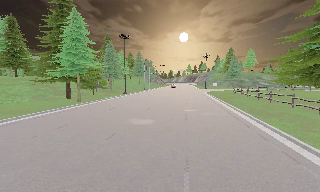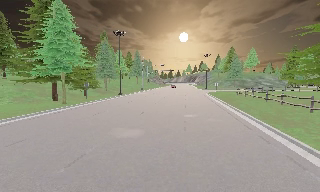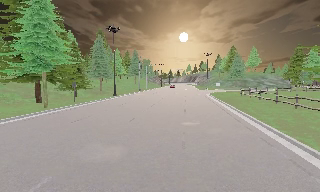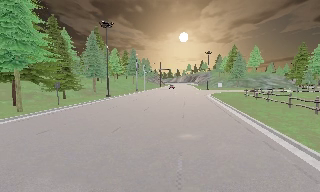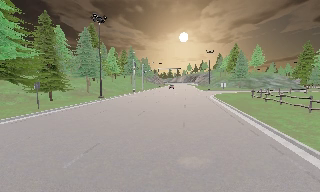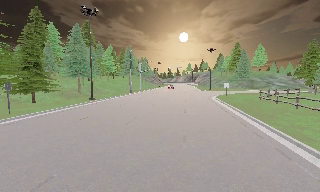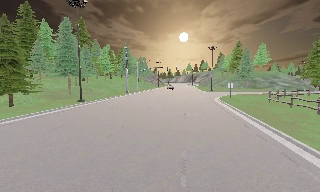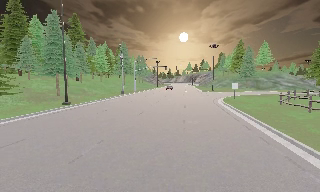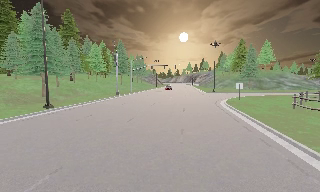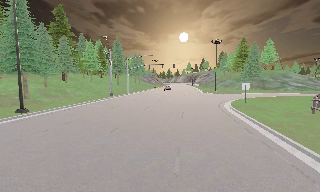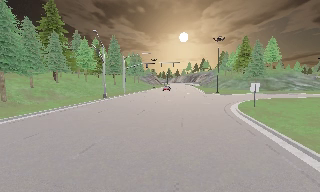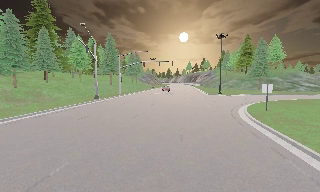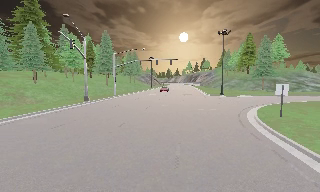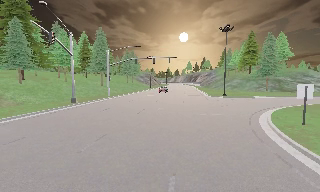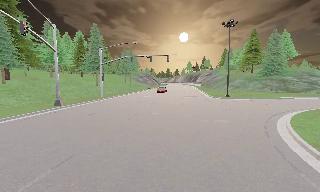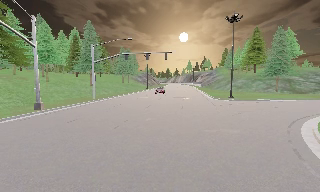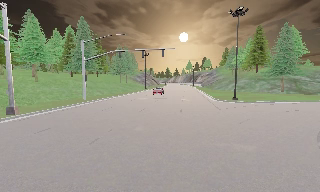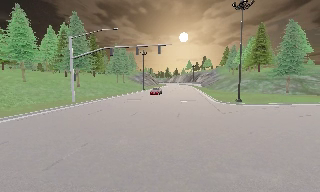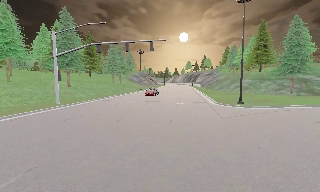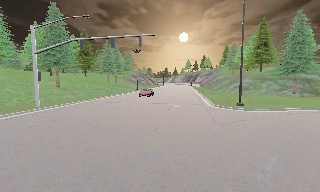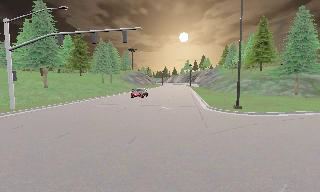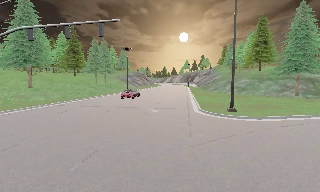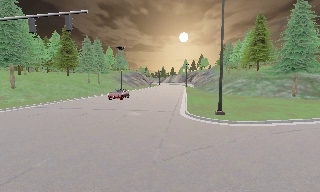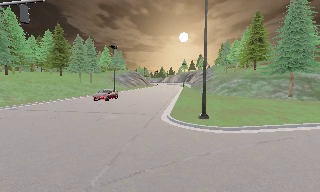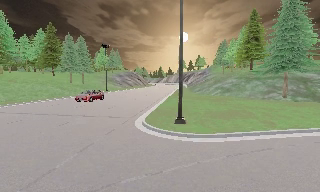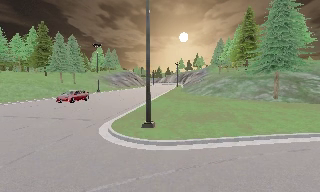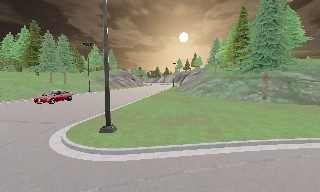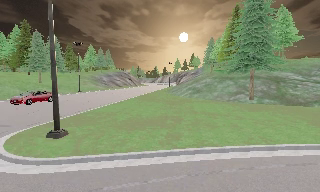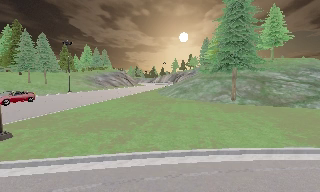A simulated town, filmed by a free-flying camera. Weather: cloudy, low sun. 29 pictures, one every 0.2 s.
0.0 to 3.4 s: The camera travels forward, about 40 m, so what stands in front looms larger.
3.4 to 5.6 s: The camera travels to its right and forward, about 20 m, so close, fixed things drift to the left.
The film runs backward here.
